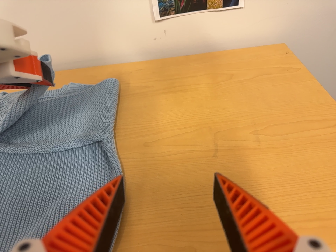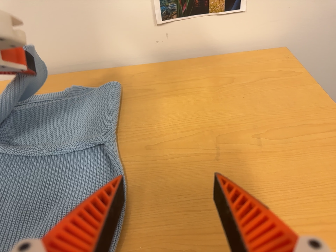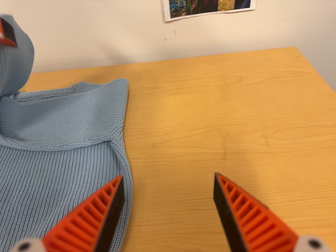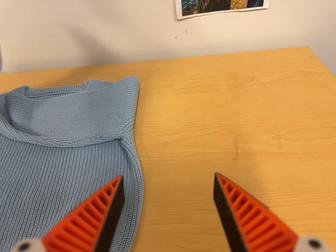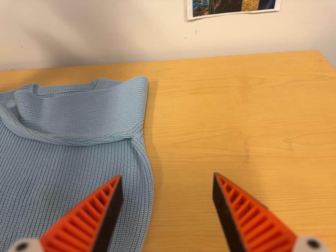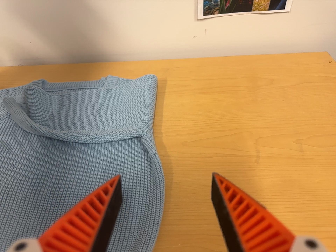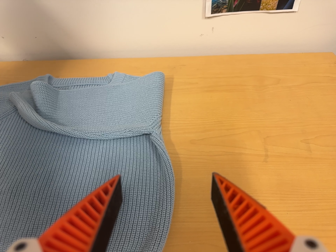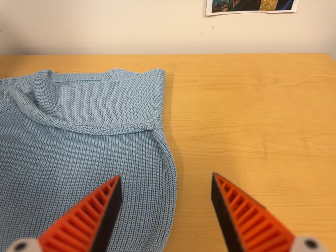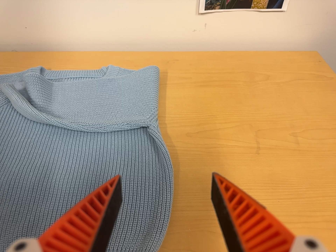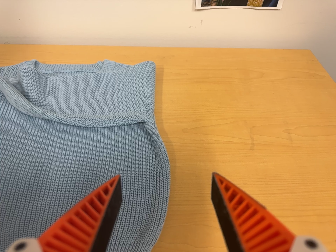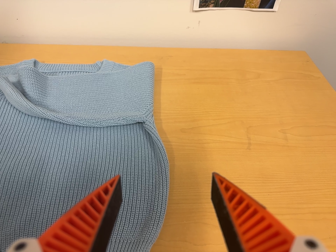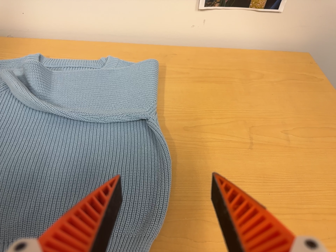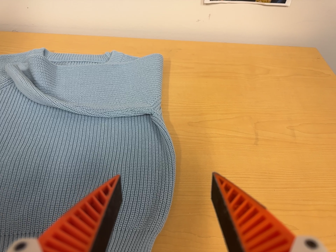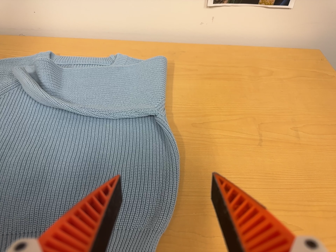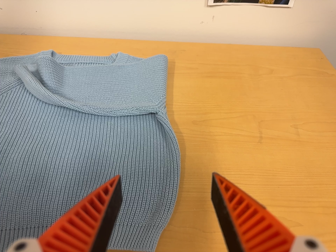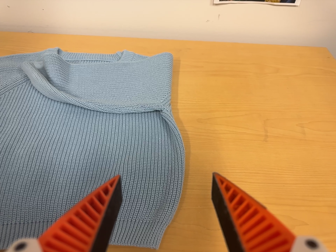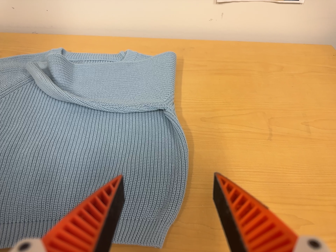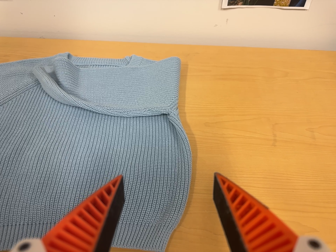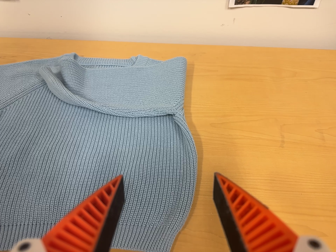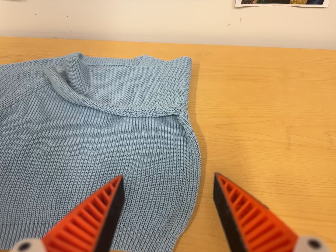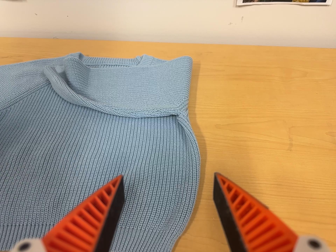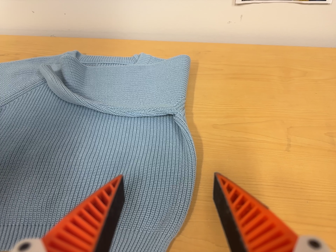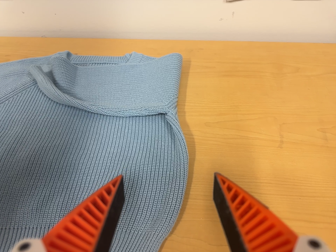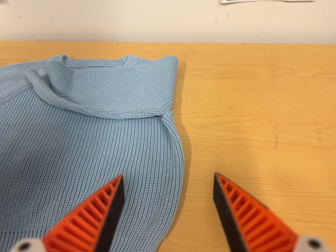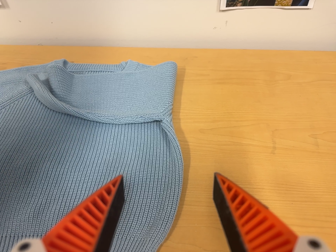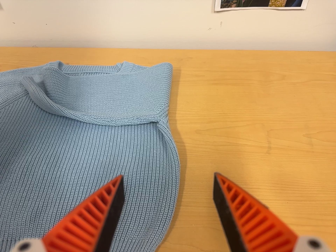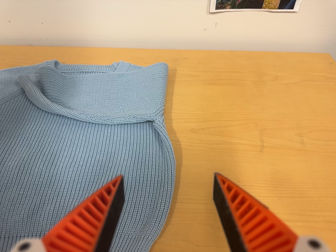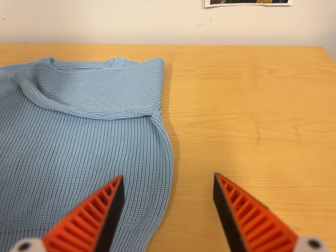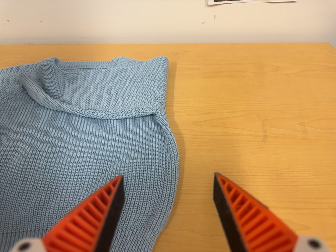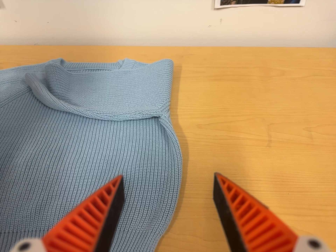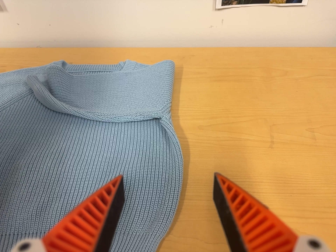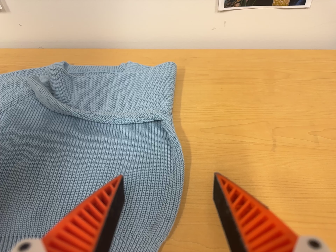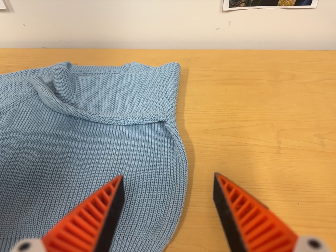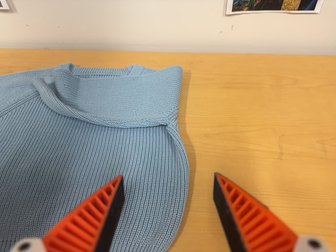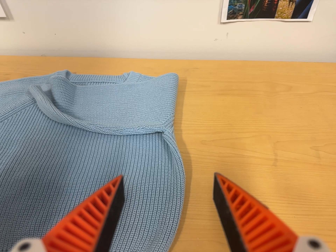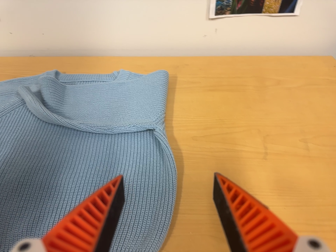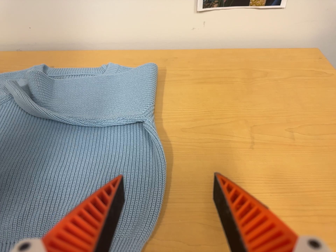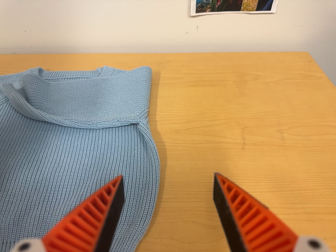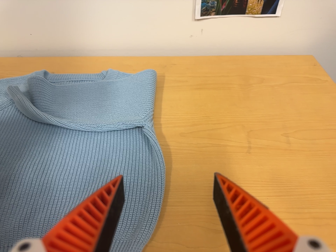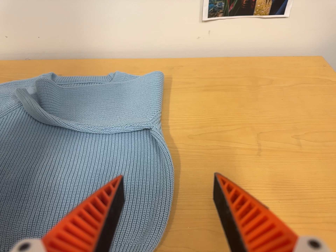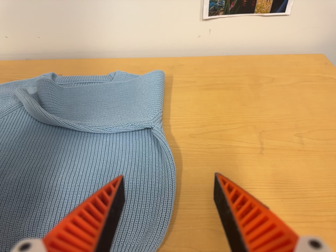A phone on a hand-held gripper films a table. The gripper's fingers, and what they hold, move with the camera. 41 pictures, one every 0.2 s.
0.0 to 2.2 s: The camera travels to its left, about 12 cm, so close, fixed things drift to the right. It rolls about its line of sight by about 10 degrees, and the scene rotates clockwise.
2.2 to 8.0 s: The camera shifts only a little, or ends up much as it began.
The film runs backward here.
